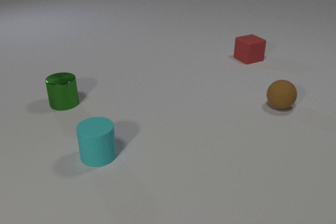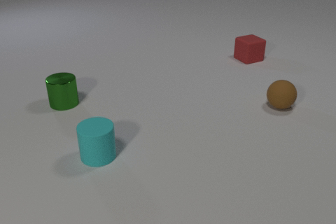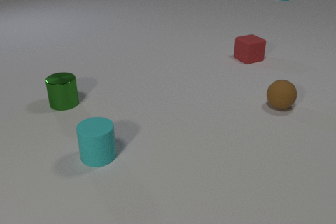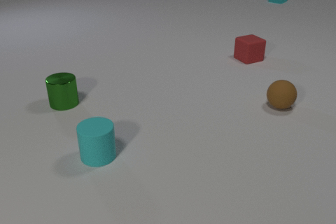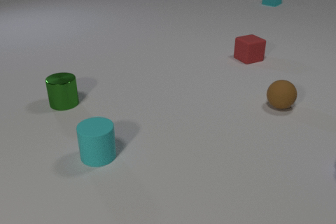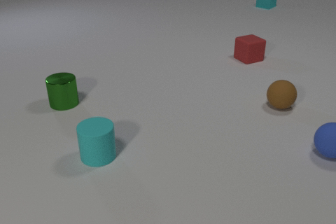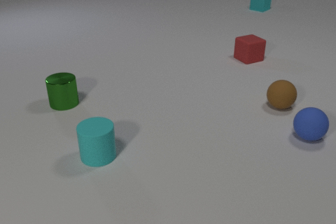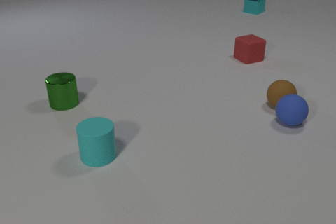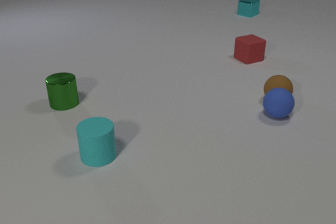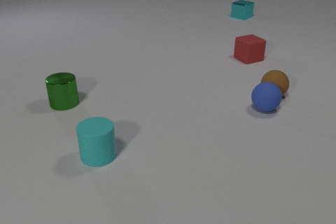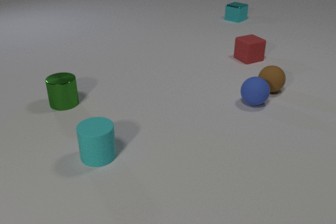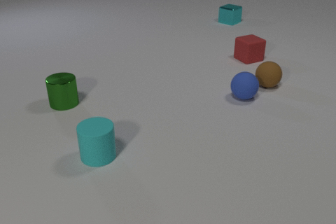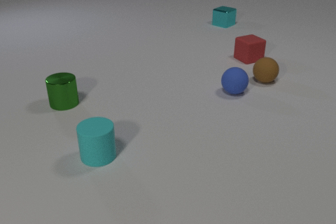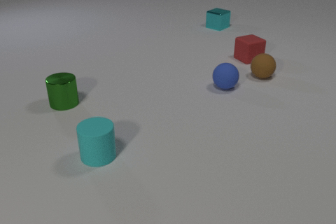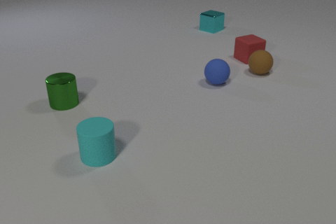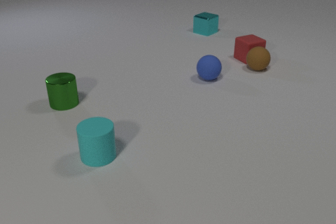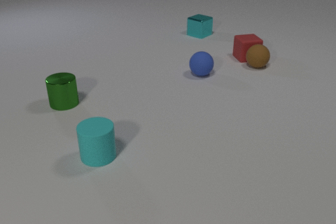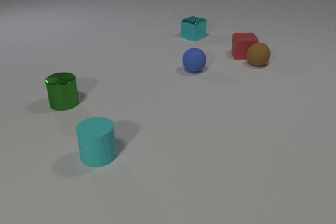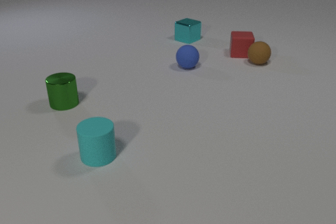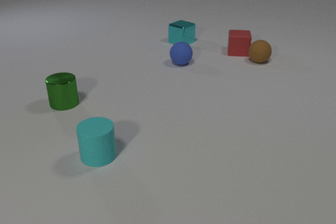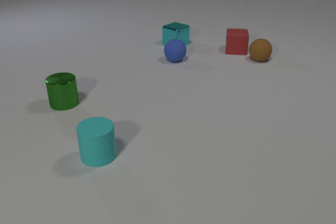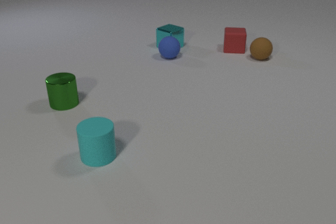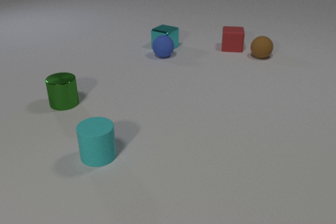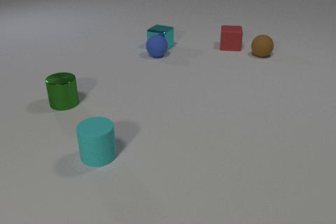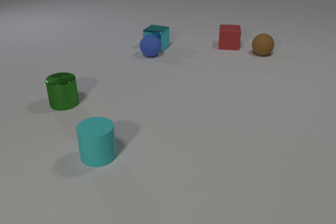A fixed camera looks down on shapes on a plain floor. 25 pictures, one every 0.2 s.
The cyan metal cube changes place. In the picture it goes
toward the camera.
The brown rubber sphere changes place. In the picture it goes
away from the camera.
0.0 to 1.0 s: The blue rubber sphere comes in at the right edge, rolls to the left and away from the camera. The cyan metal cube comes in at the top edge, slides toward the camera and to the left.
1.0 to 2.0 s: The blue rubber sphere rolls away from the camera and to the left. The brown rubber sphere rolls away from the camera. The cyan metal cube slides toward the camera and to the left. The blue rubber sphere and the brown rubber sphere collide.
2.0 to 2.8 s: The blue rubber sphere rolls away from the camera and to the left. The brown rubber sphere rolls away from the camera. The cyan metal cube slides toward the camera and to the left.
2.8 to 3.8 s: The blue rubber sphere rolls away from the camera and to the left. The brown rubber sphere rolls away from the camera. The cyan metal cube slides toward the camera and to the left. The red rubber cube slides away from the camera and to the left, spins so that its near face slides to the left, clockwise seen from above. The brown rubber sphere and the red rubber cube collide.
3.8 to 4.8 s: The blue rubber sphere rolls to the left and away from the camera. The brown rubber sphere rolls away from the camera. The cyan metal cube slides to the left and toward the camera. The red rubber cube slides away from the camera and to the left. The blue rubber sphere and the cyan metal cube collide.
How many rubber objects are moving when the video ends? 3.
What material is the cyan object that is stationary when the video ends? rubber.
What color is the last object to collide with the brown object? red.
